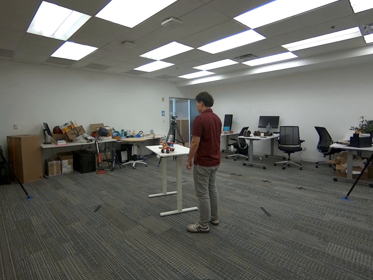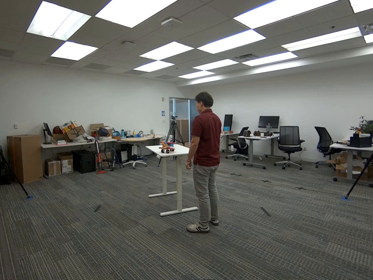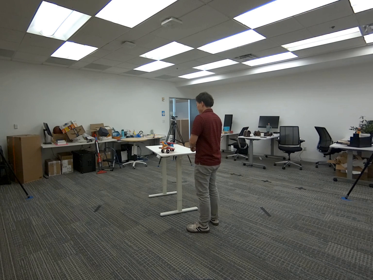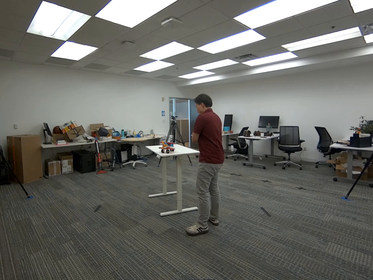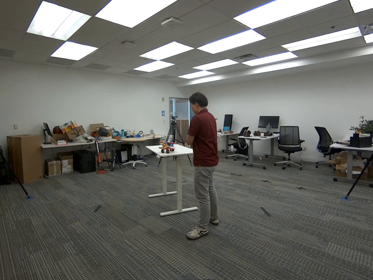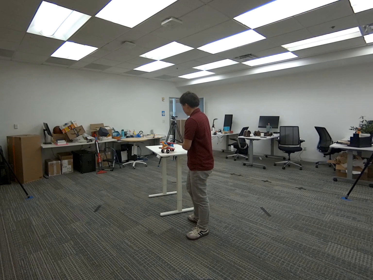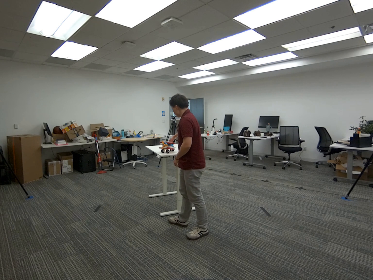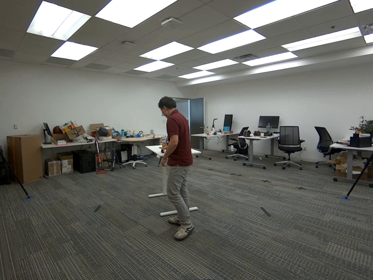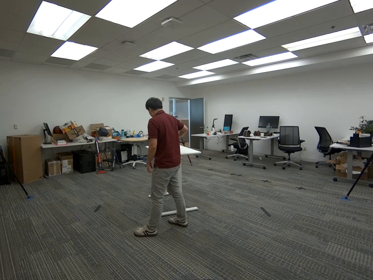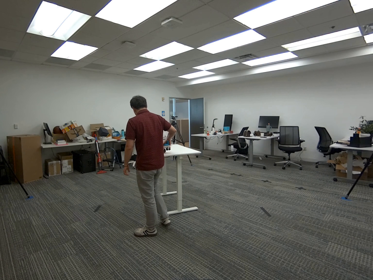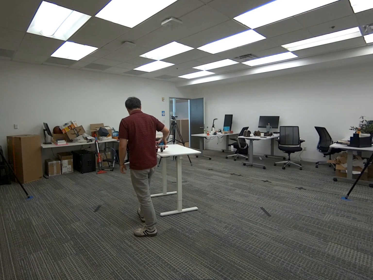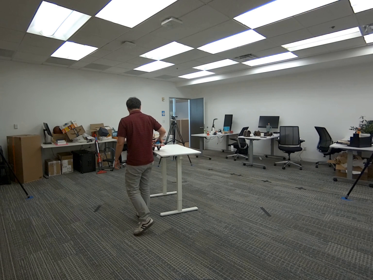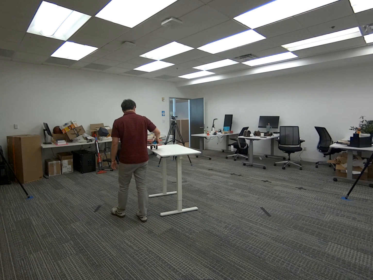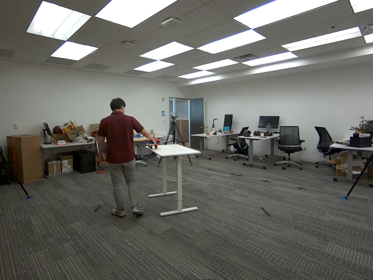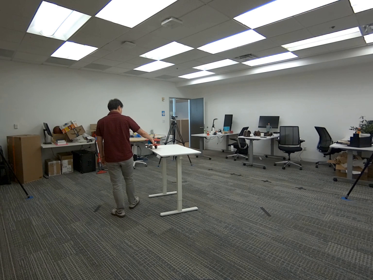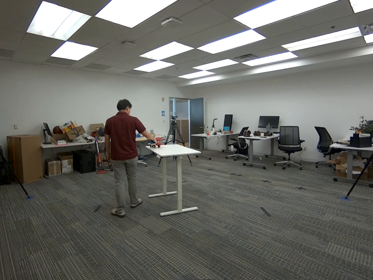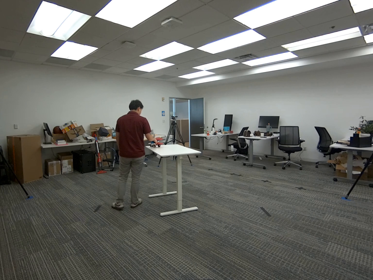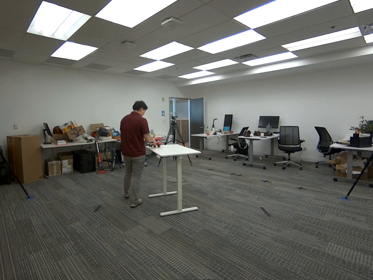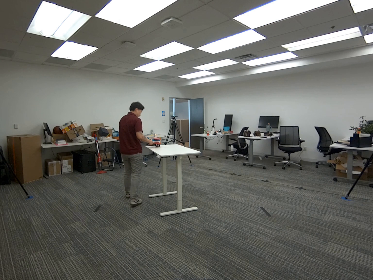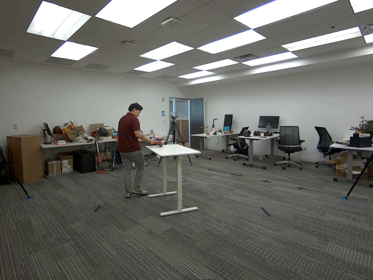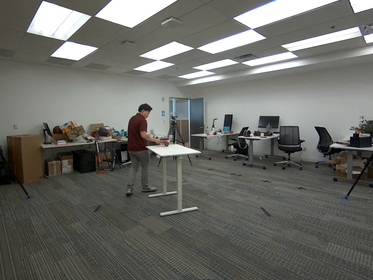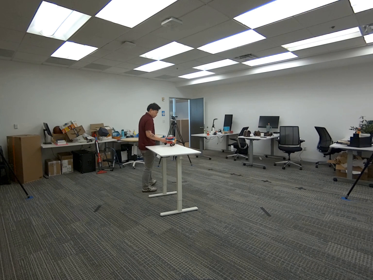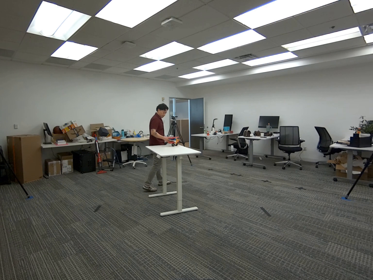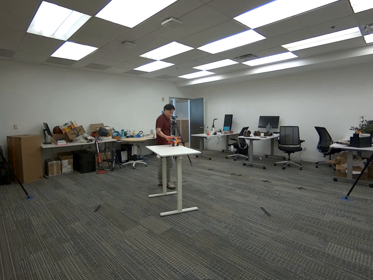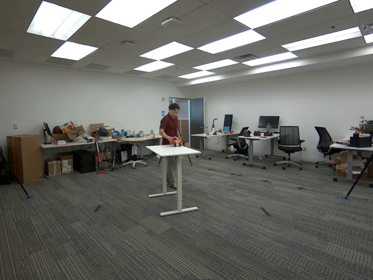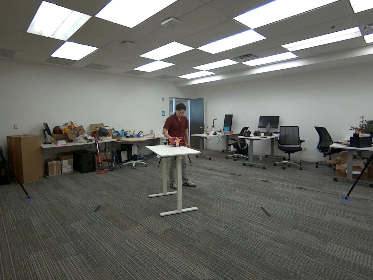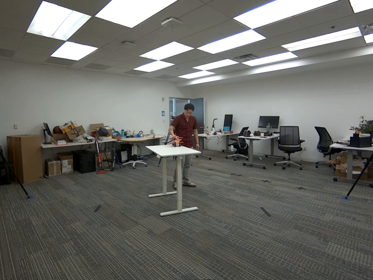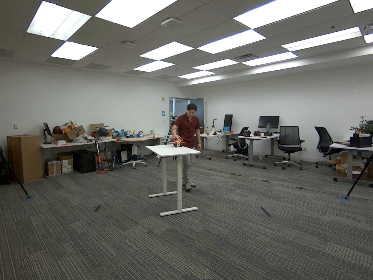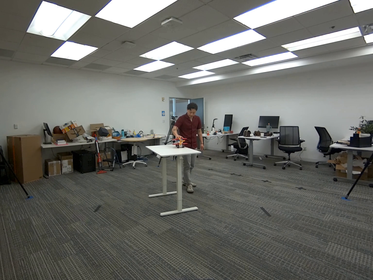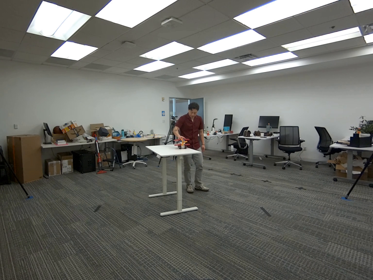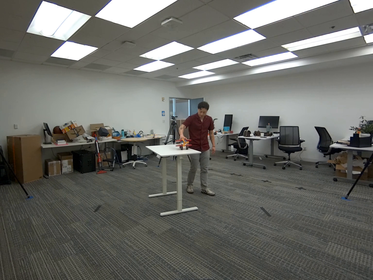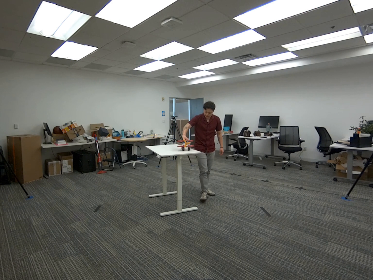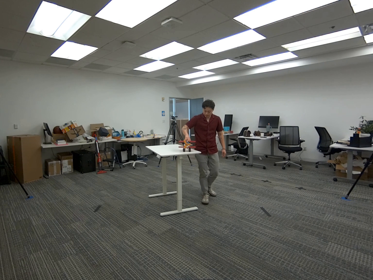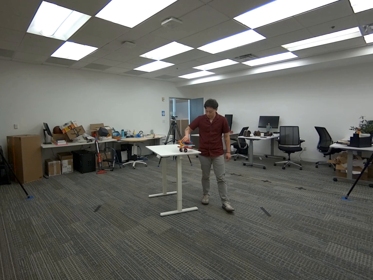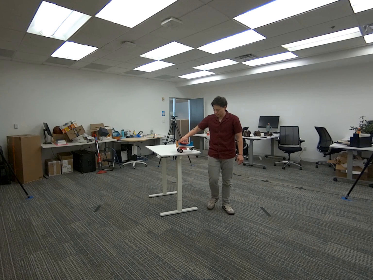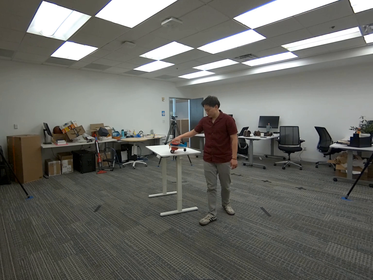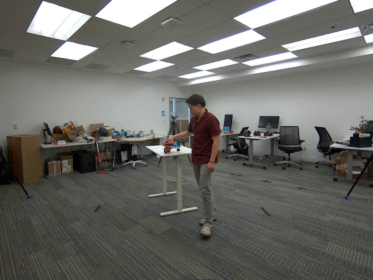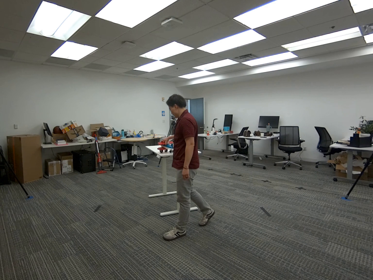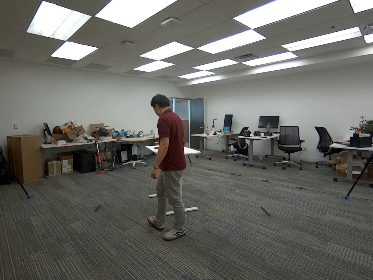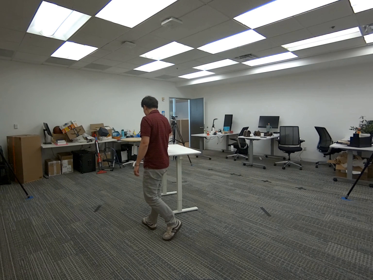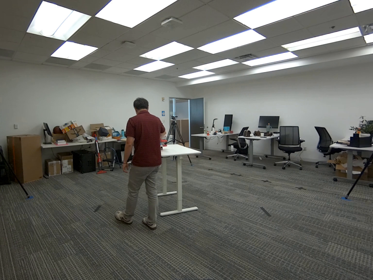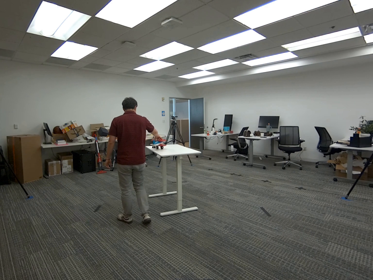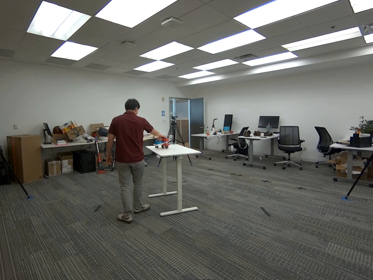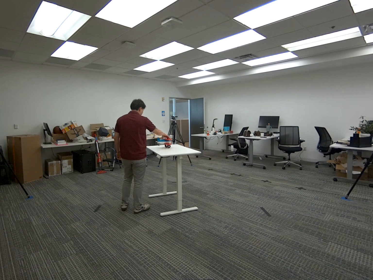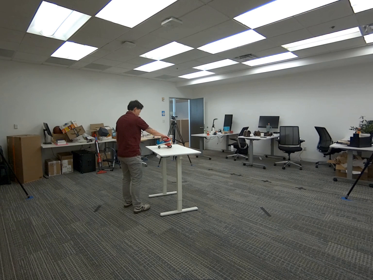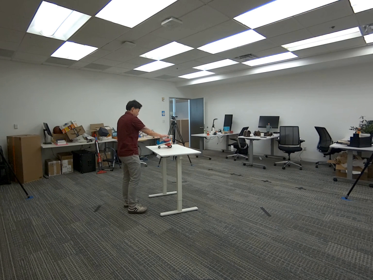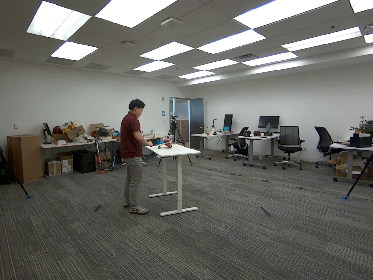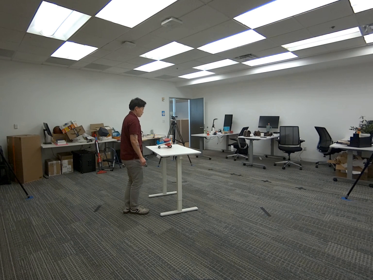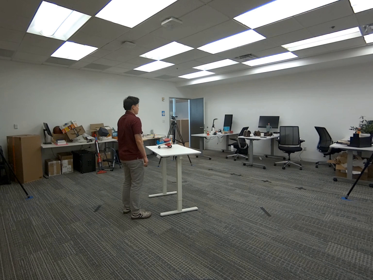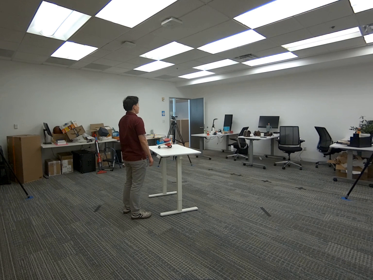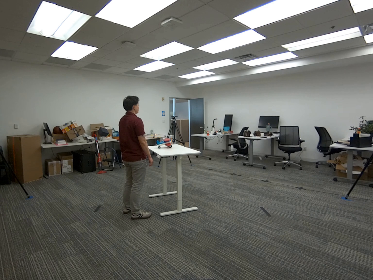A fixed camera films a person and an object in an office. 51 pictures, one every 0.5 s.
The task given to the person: Walk to the airplane on the white desk, place your right hand on the plane and roll it around the desk until finished.
